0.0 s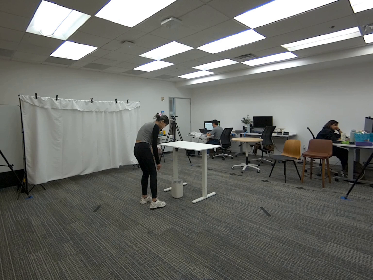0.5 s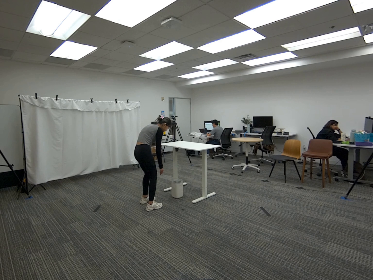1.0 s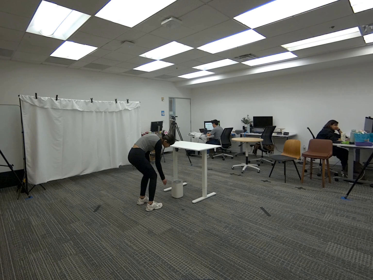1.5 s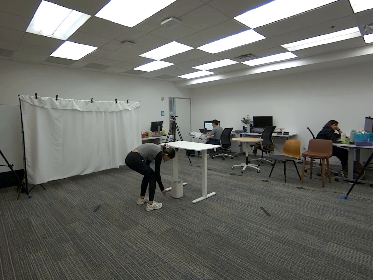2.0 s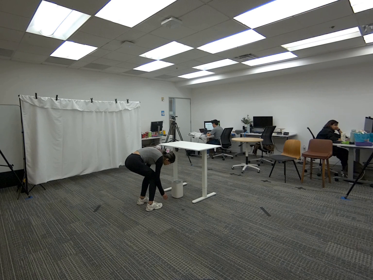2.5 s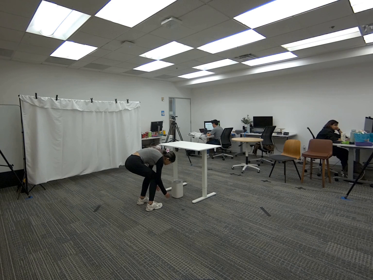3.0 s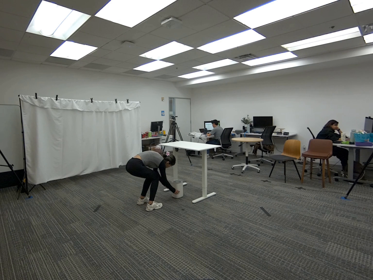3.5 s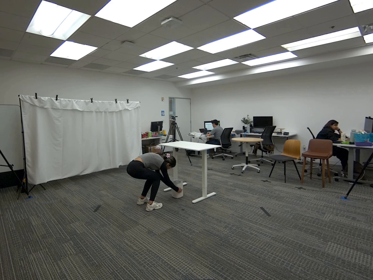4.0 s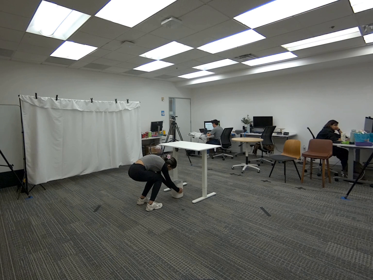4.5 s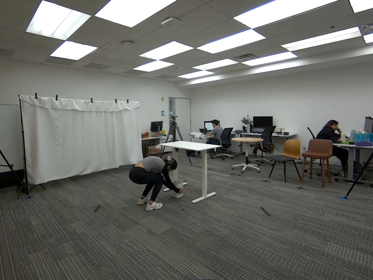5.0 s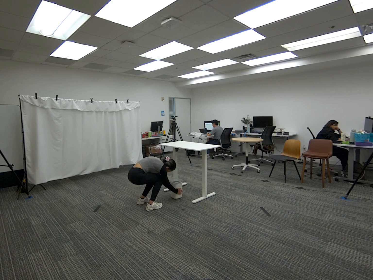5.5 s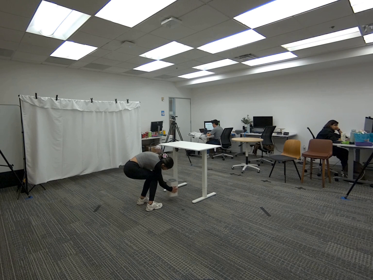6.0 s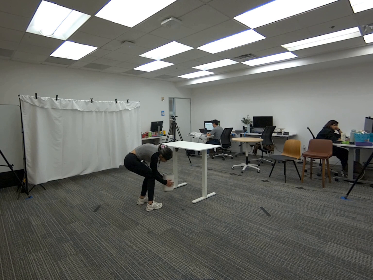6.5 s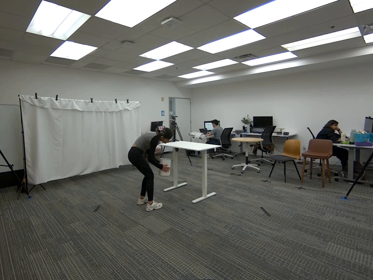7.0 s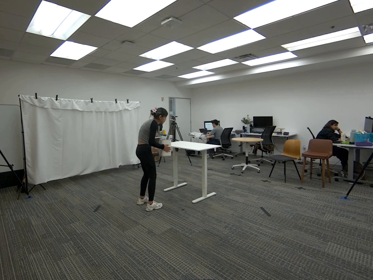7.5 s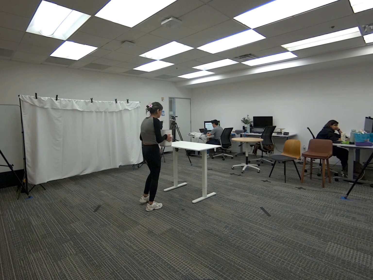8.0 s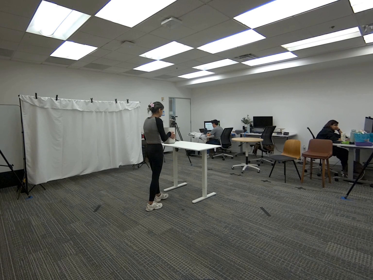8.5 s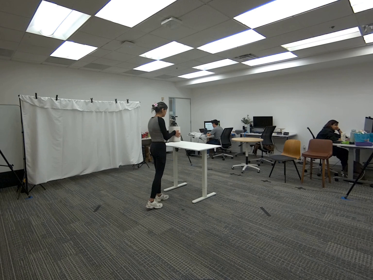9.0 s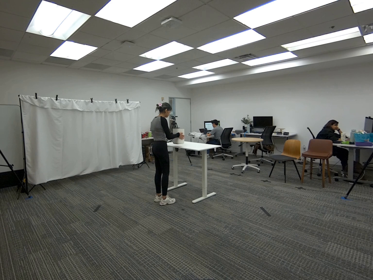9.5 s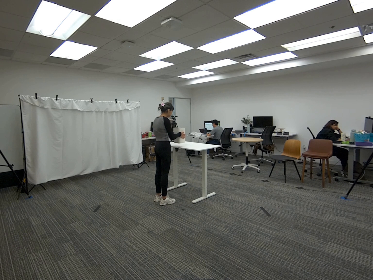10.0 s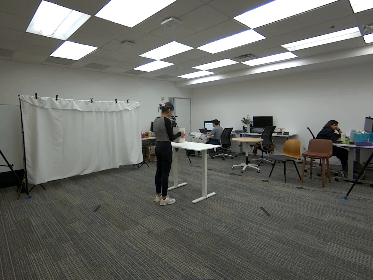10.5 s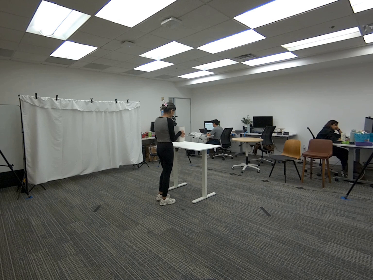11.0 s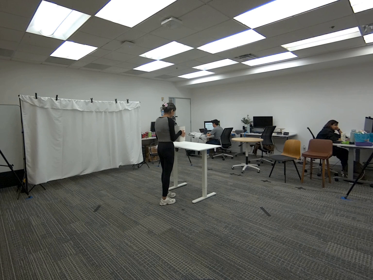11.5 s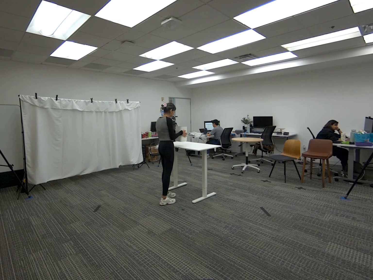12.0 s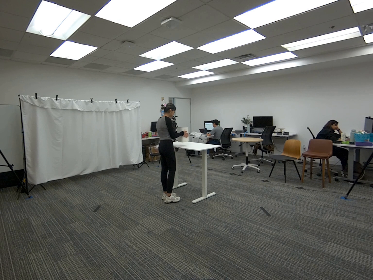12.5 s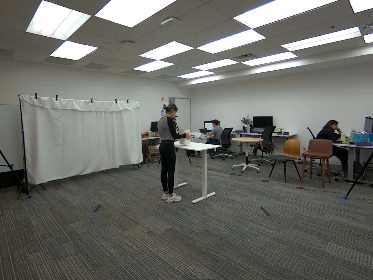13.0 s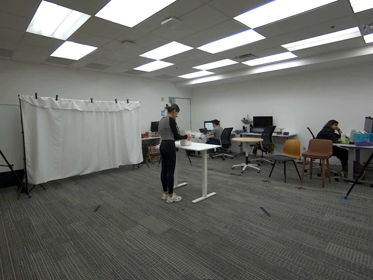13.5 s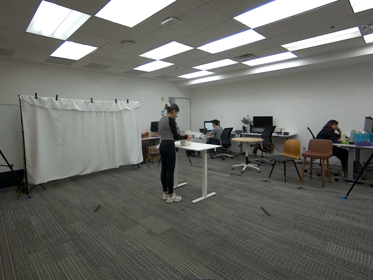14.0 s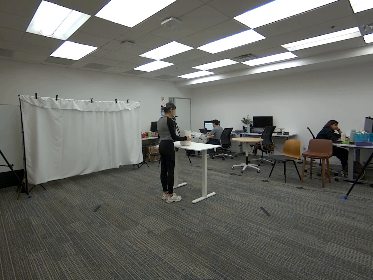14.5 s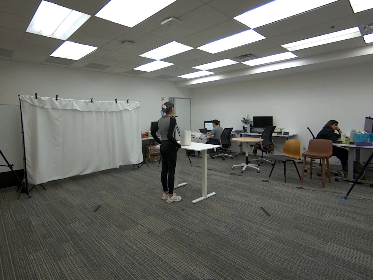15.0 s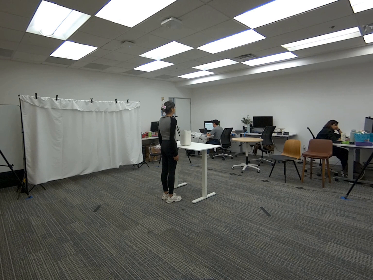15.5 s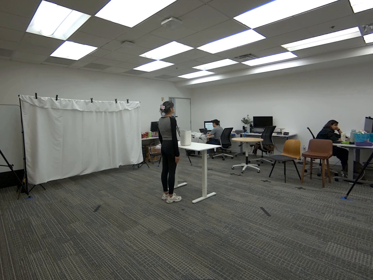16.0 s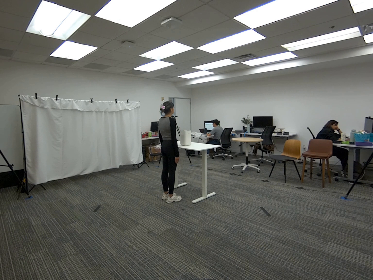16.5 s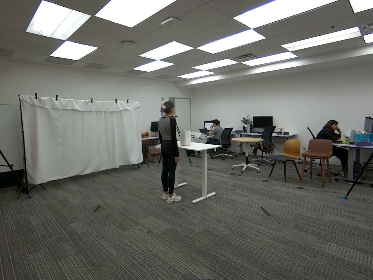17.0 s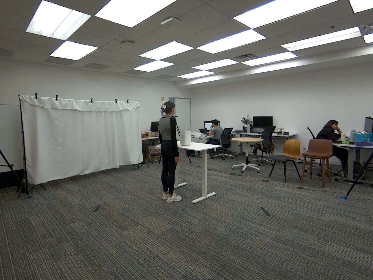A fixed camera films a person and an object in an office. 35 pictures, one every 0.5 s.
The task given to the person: Walk over to the Air Purifier underneath the white desk and using both hands pick up the air purifier and place on the white desk.
